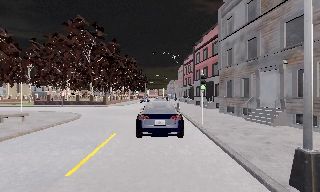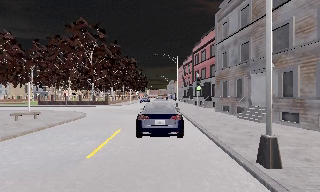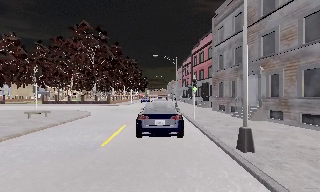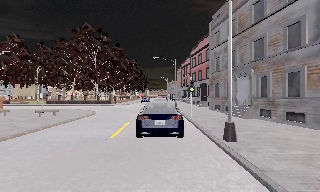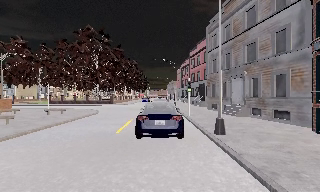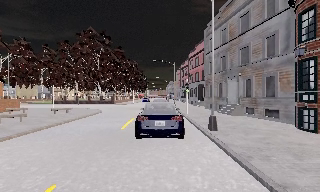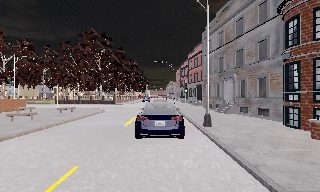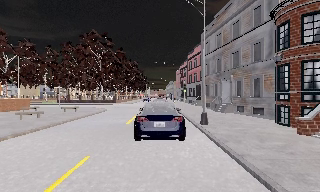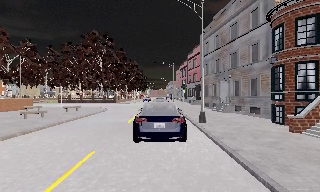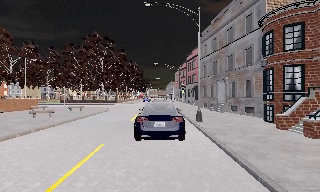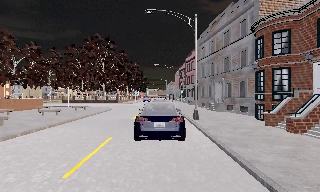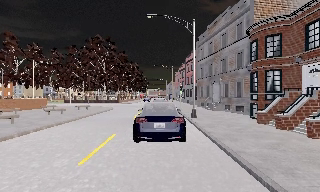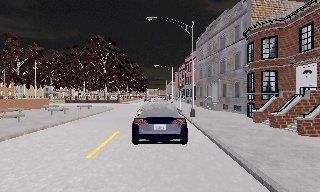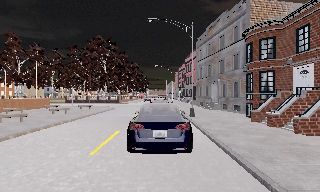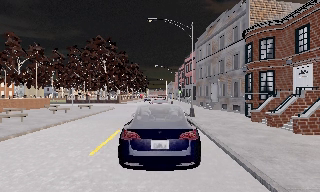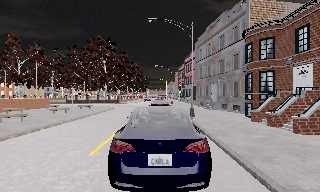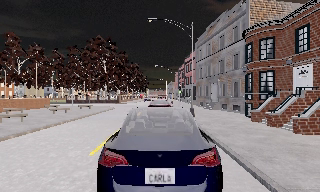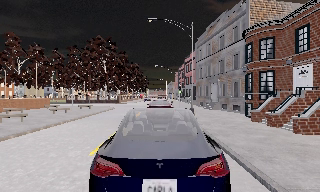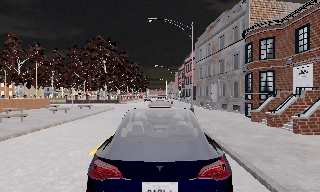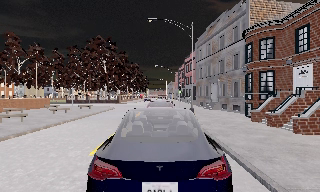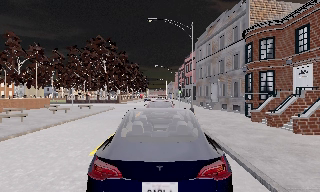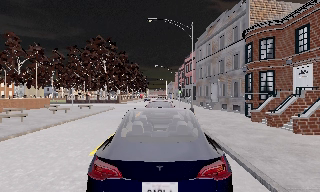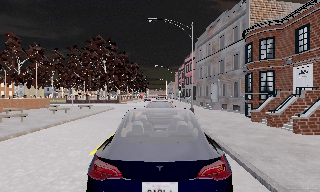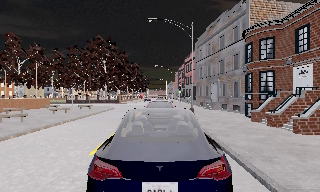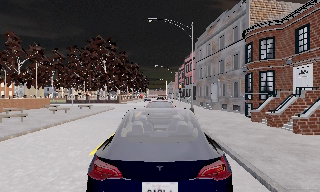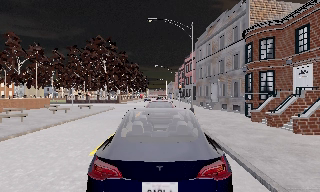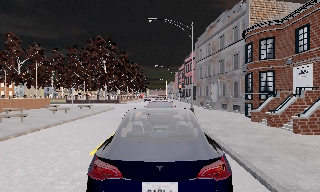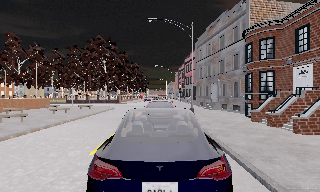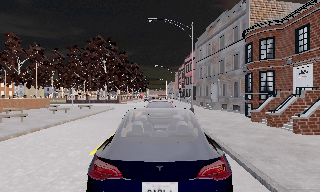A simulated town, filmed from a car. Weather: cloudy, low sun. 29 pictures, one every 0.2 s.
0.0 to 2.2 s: The camera travels backward, about 9 m, so what stands in front gets smaller.
2.2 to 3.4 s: The camera travels backward, about 0.5 m, so what stands in front gets smaller. It loses speed.
3.4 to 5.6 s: The camera keeps its place and its aim.
The film runs backward here.
